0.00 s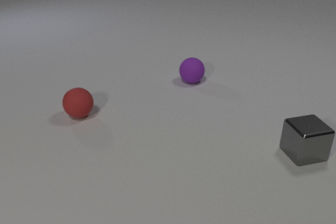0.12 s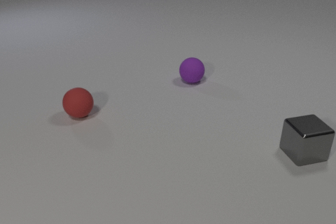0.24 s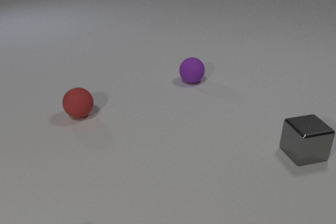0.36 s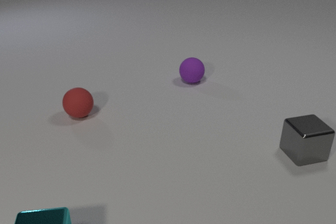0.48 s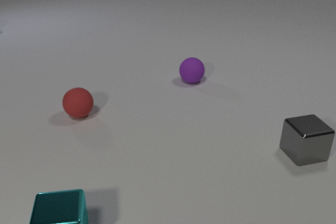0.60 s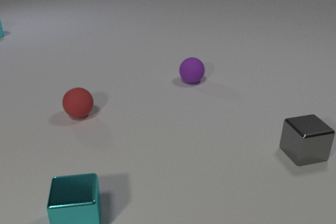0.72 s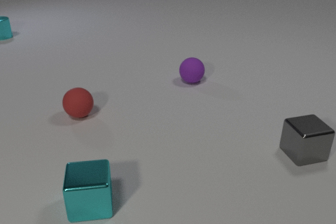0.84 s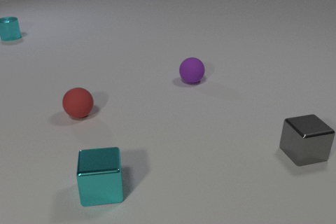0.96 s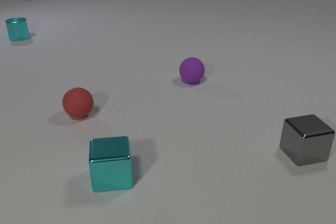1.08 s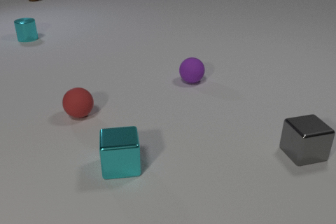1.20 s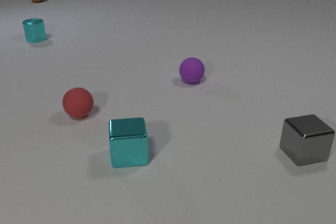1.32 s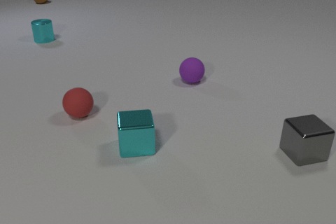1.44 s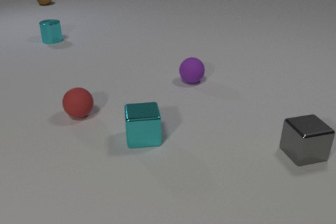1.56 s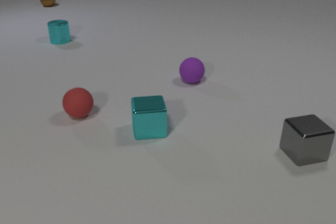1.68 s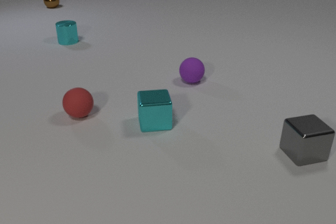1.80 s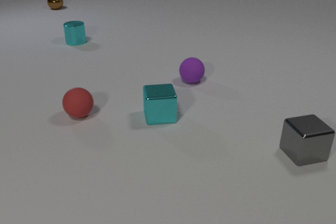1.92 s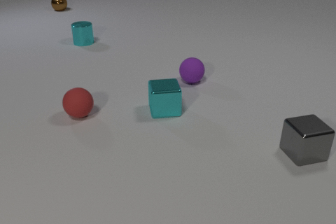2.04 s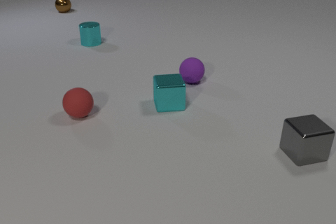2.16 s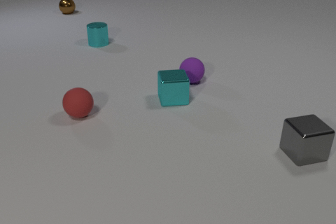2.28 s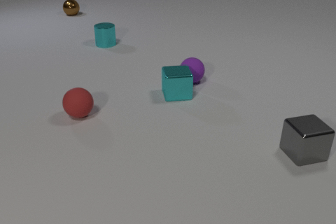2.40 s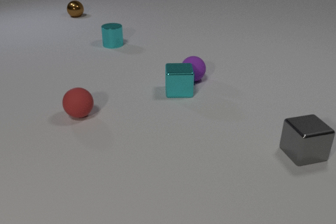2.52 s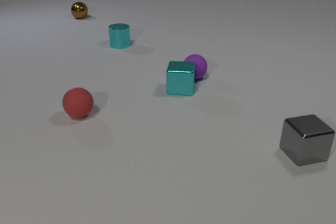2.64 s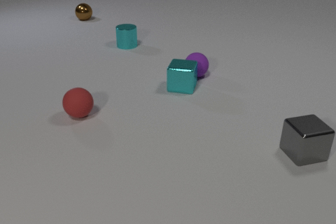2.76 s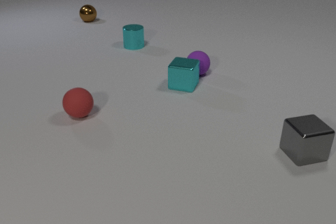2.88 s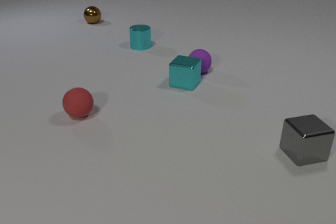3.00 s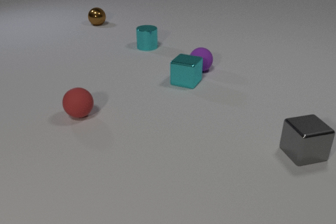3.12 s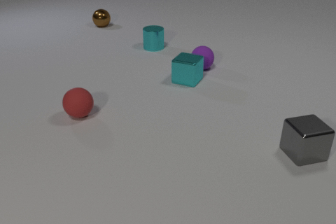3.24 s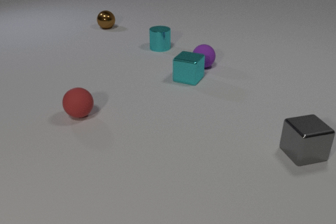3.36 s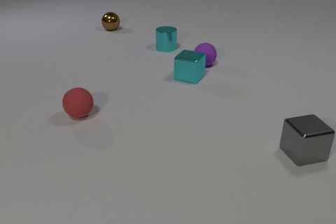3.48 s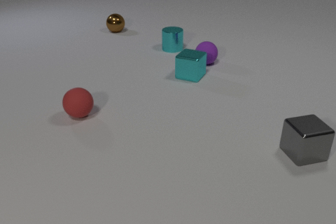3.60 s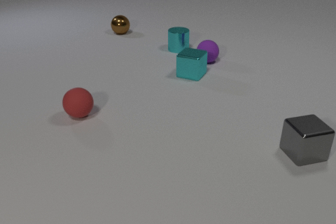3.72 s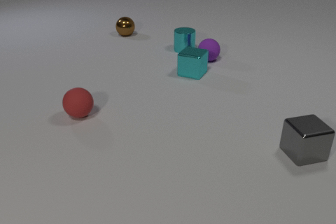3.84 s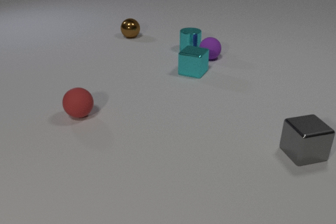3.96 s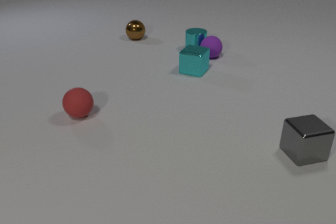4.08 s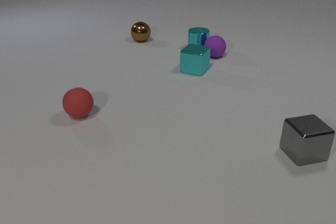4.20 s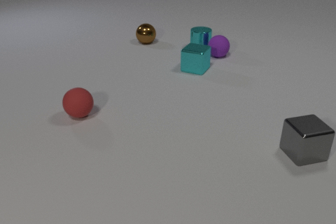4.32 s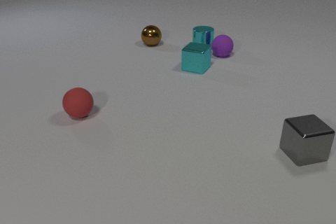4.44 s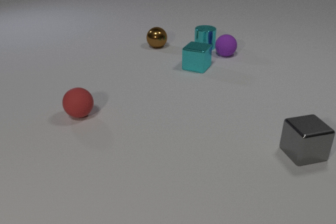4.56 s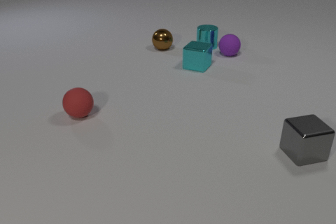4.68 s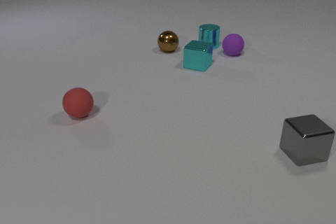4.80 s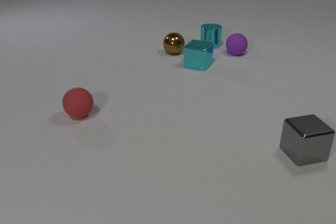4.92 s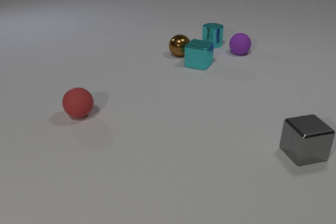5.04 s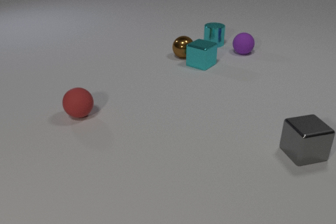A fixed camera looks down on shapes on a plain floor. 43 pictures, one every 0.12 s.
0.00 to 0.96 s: The cyan metal cube comes in at the bottom edge, slides away from the camera and to the right. The cyan metal cylinder comes in at the left edge, slides to the right and toward the camera.
0.96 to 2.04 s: The cyan metal cube slides away from the camera and to the right. The cyan metal cylinder slides to the right and toward the camera. The brown metal sphere rolls toward the camera and to the right.
2.04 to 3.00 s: The cyan metal cube slides away from the camera, spins so that its near face slides to the left, clockwise seen from above. The purple rubber sphere rolls away from the camera. The cyan metal cylinder slides to the right. The brown metal sphere rolls toward the camera and to the right. The cyan metal cube and the purple rubber sphere collide.
3.00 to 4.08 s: The cyan metal cube slides away from the camera. The purple rubber sphere rolls away from the camera. The cyan metal cylinder slides to the right. The brown metal sphere rolls toward the camera and to the right. The purple rubber sphere and the cyan metal cylinder collide.
4.08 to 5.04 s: The cyan metal cube slides away from the camera and to the right. The purple rubber sphere rolls to the right and away from the camera. The cyan metal cylinder slides away from the camera and to the right. The brown metal sphere rolls toward the camera and to the right. The cyan metal cube and the brown metal sphere collide.
What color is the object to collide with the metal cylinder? purple.
How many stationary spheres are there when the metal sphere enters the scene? 2.
How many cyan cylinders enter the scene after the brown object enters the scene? 0.
